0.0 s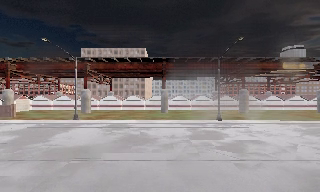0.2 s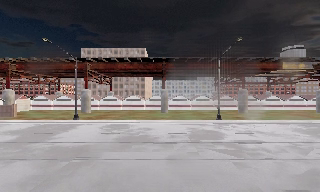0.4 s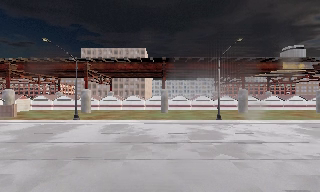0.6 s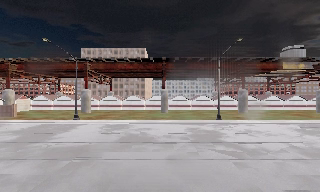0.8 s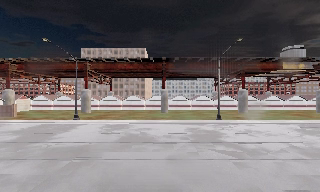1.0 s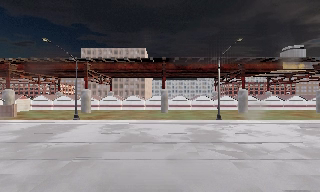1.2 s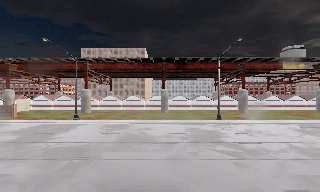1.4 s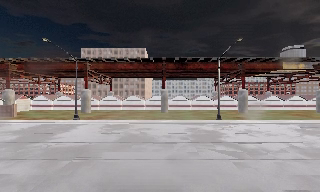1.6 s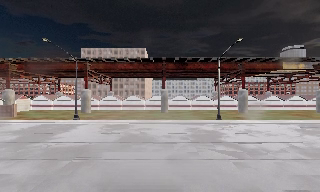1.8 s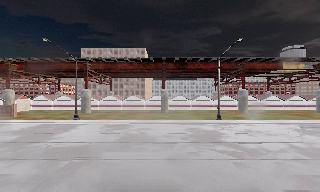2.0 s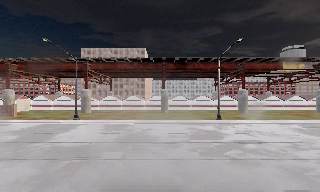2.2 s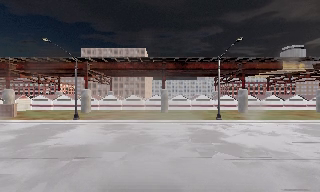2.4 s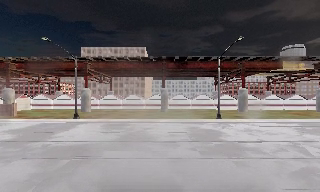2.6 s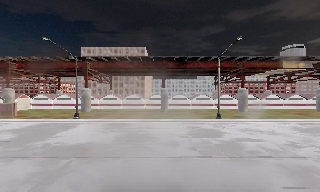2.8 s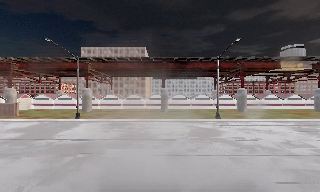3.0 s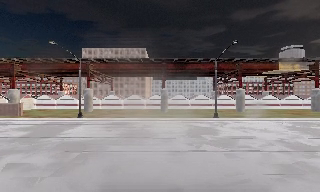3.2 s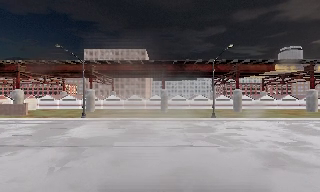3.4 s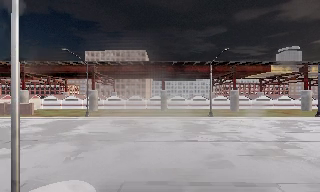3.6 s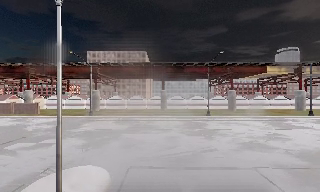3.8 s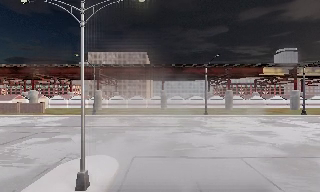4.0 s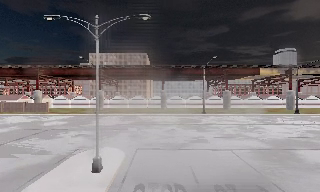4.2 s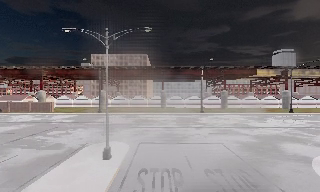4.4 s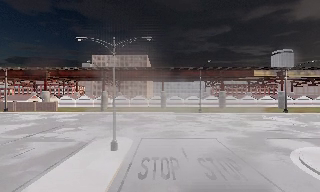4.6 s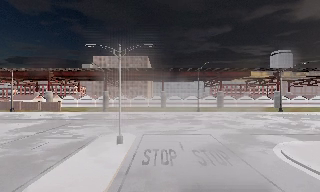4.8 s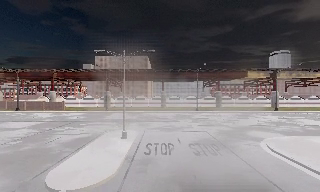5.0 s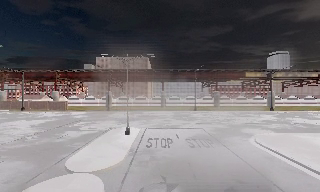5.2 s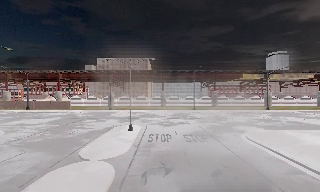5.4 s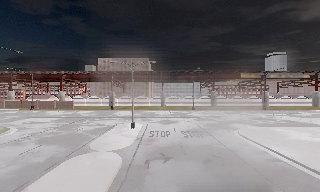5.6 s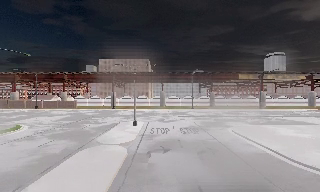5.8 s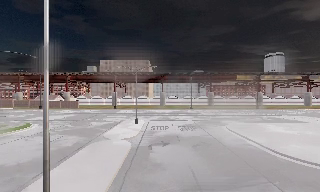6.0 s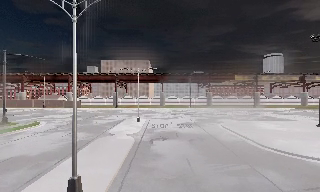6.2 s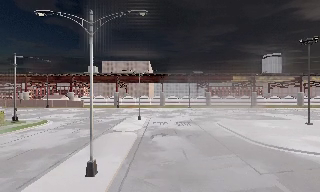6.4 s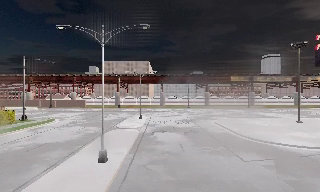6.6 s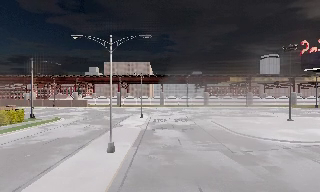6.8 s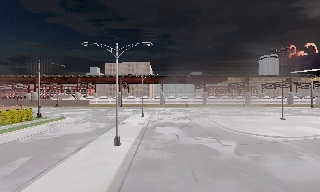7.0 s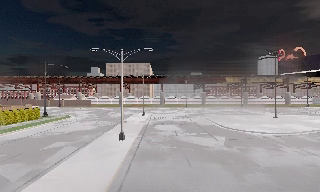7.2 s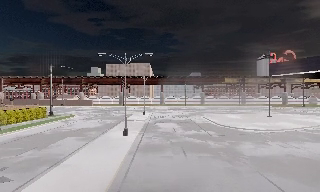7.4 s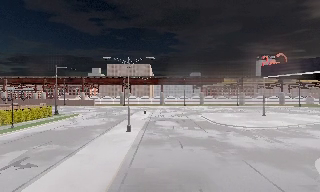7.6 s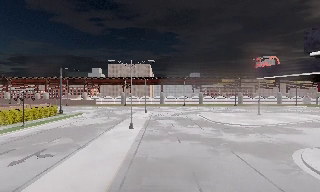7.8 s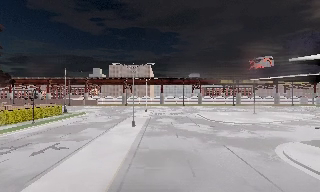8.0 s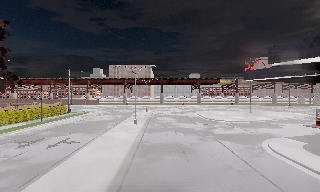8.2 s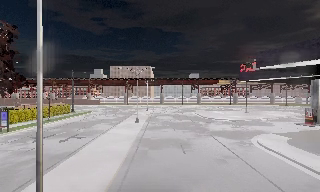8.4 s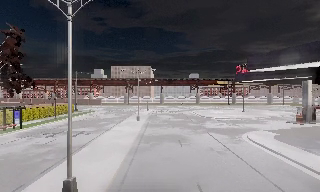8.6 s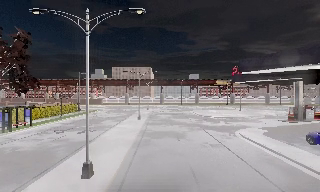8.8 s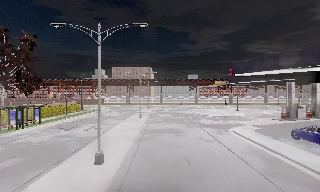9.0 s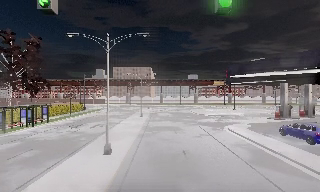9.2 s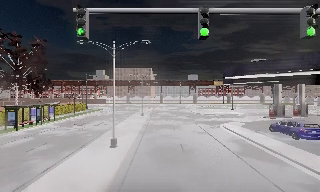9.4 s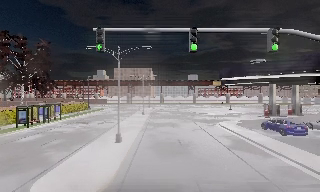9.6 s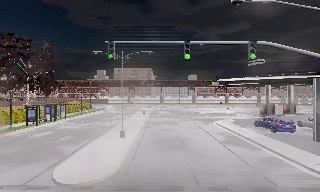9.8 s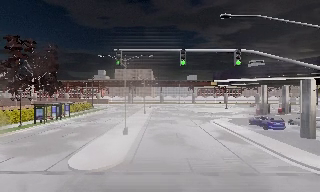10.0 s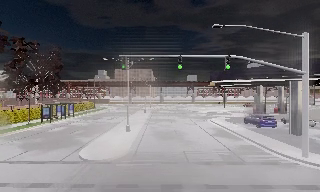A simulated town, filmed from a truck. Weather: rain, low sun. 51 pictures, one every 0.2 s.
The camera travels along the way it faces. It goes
backward.
0.0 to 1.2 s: The camera shifts only a little, or ends up much as it began.
1.2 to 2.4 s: The camera keeps its place and its aim.
2.4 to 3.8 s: The camera travels backward, about 7 m, so what stands in front gets smaller. It gains speed.
3.8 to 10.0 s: The camera travels backward, about 50 m, so what stands in front gets smaller.
The film runs backward here.
